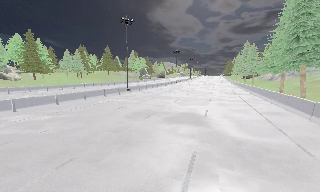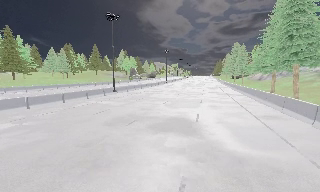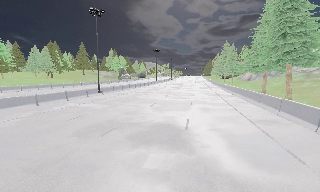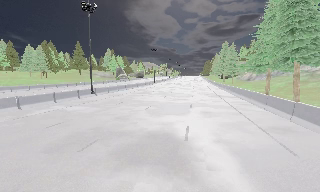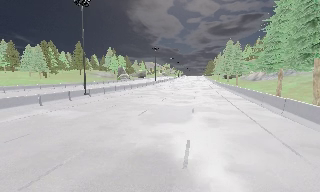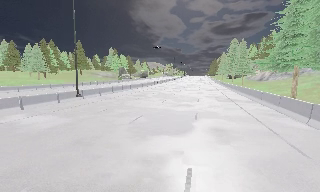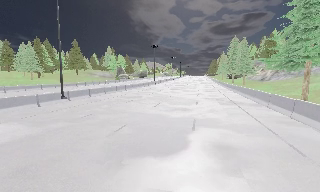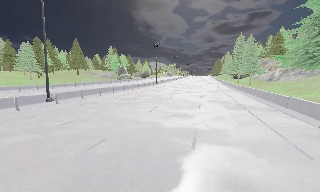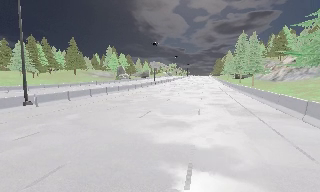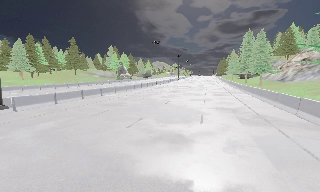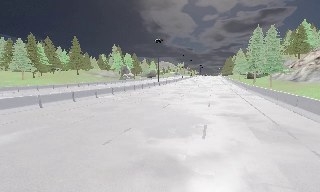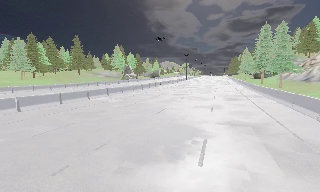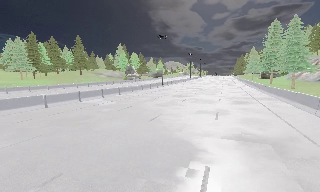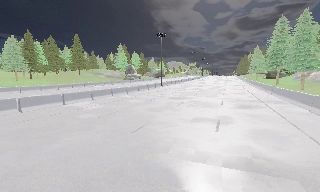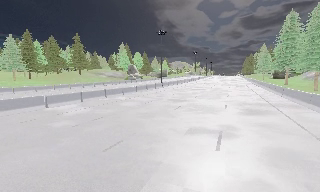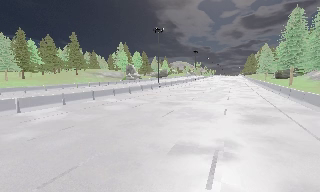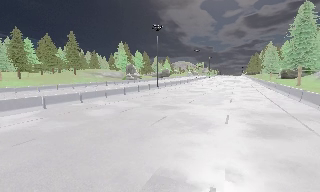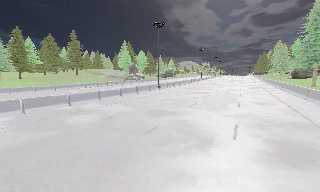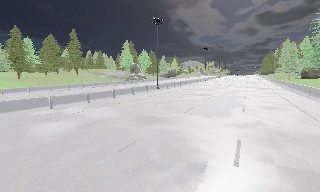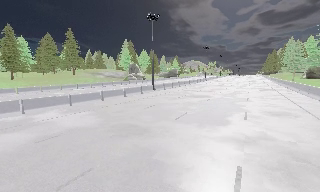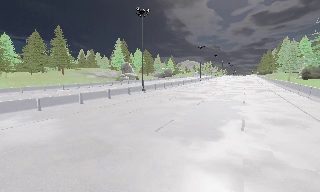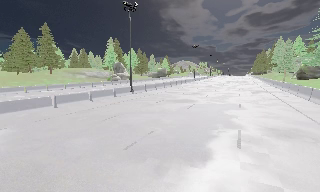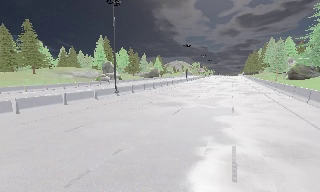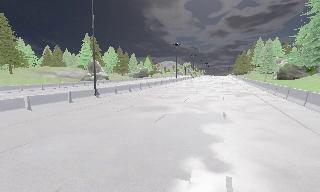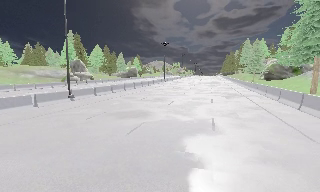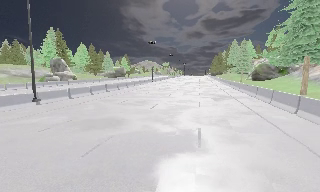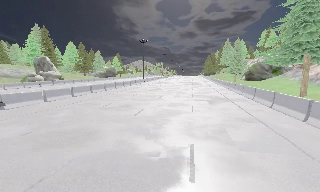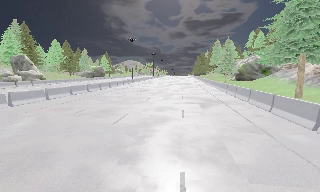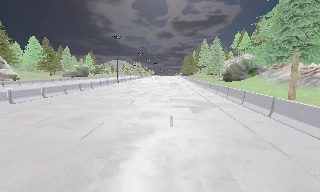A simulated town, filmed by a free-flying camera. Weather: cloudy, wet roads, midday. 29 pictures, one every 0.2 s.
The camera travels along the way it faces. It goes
forward.
0.0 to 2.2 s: The camera travels forward, about 20 m, so what stands in front looms larger.
2.2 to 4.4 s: The camera travels forward and to its right, about 20 m, so what stands in front looms larger.
4.4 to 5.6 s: The scene slides to the left, as the camera pans about 20 degrees to its right. It travels forward, about 11 m, so what stands in front looms larger.
The film runs forward here.
